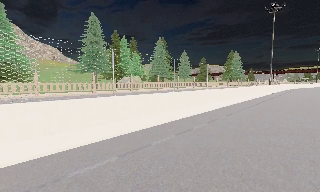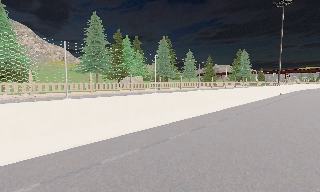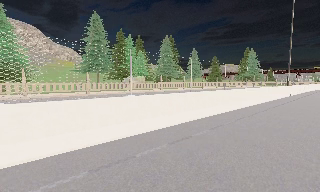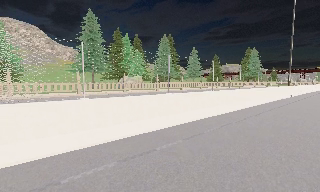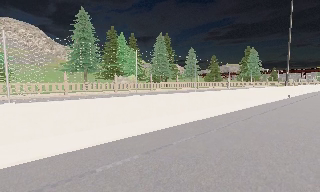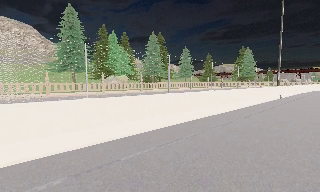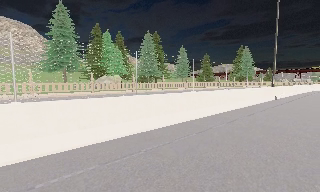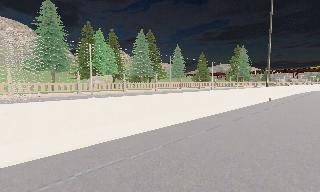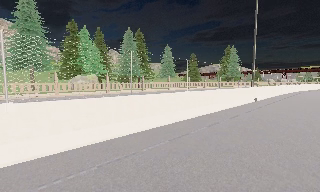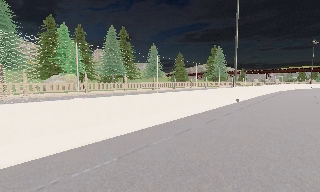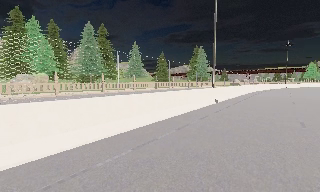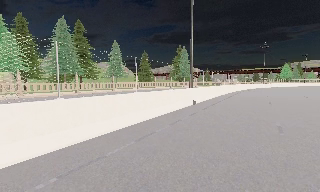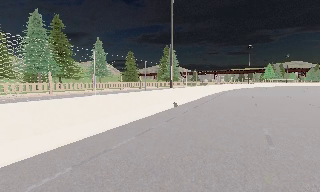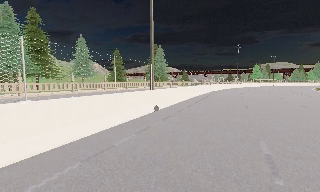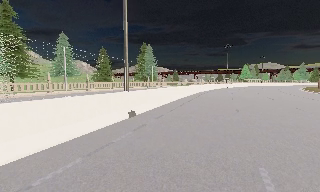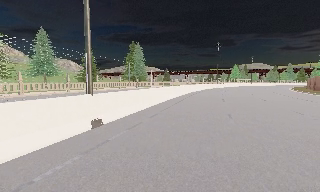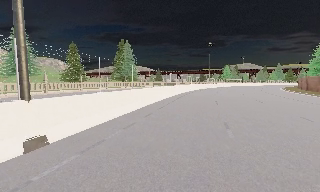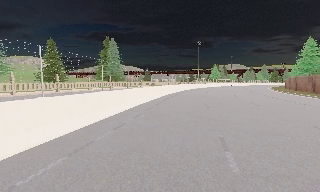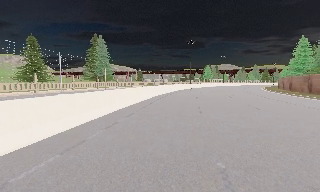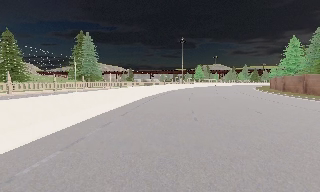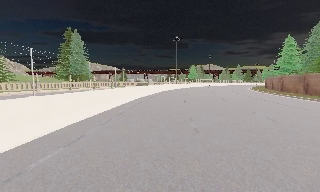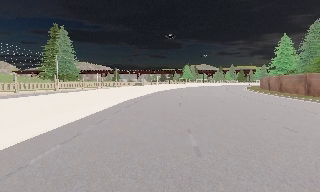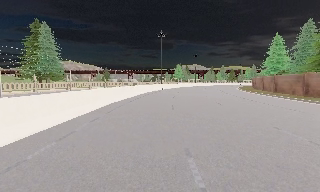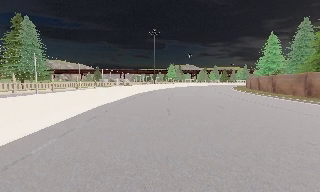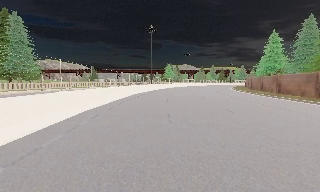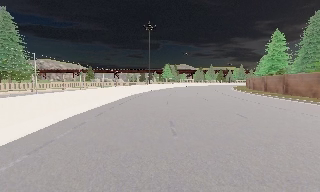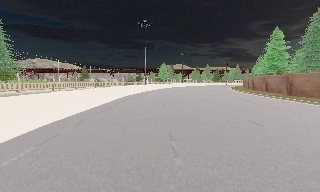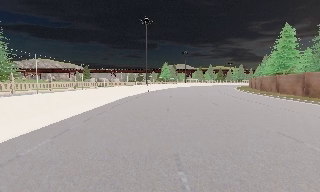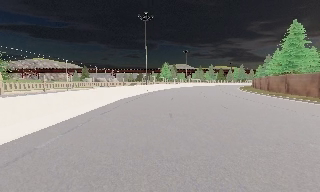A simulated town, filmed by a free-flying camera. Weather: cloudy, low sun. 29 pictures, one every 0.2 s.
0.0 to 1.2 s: The camera travels to its right and forward, about 9 m, so close, fixed things drift to the left.
1.2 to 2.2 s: The camera pans to its right, which is clockwise from overhead, by about 15 degrees. It travels forward and to its right, about 7 m, so what stands in front looms larger.
2.2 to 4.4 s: The camera swings to its right by about 30 degrees, and the scene slides to the left. It travels forward, about 19 m.
4.4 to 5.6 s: The camera travels forward, about 9 m, so what stands in front looms larger.
The film runs forward here.
